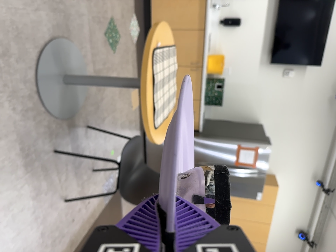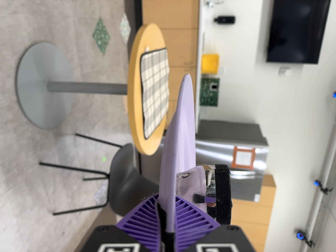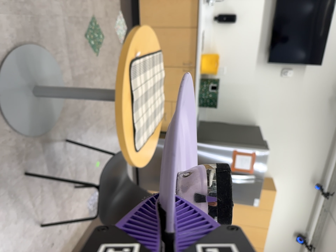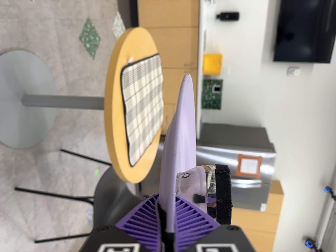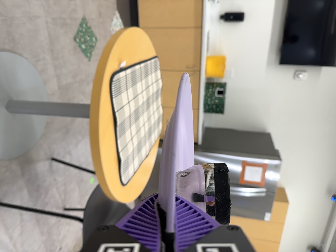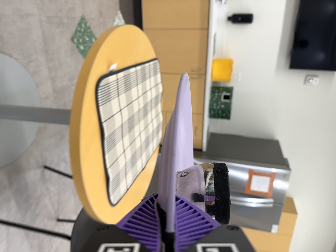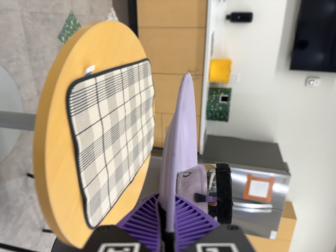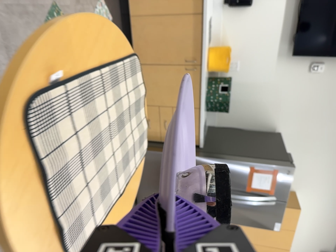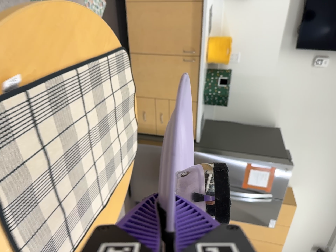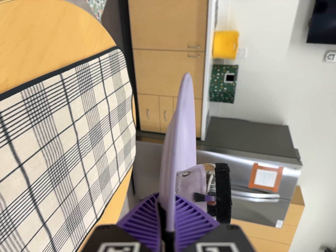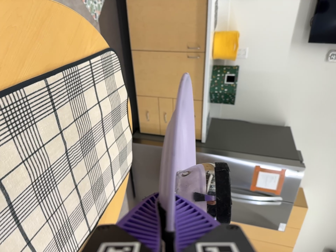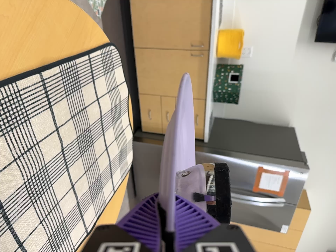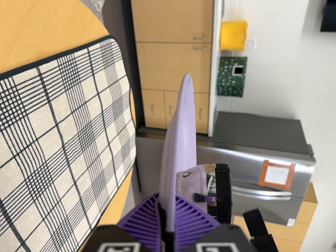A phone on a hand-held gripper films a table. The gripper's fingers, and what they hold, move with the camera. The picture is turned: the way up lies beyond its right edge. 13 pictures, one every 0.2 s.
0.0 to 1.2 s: The camera travels forward and toward the top of its view, about 80 cm, so what stands in front looms larger.
1.2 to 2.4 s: The camera travels forward and toward the top of its view, about 40 cm, so what stands in front looms larger. Its aim tips toward the bottom of its view by about 10 degrees.
The film runs forward here.
